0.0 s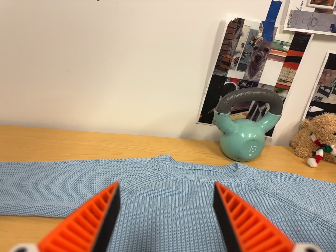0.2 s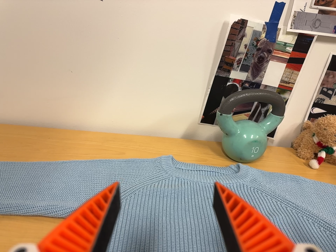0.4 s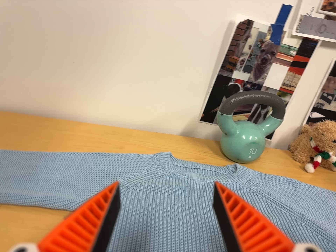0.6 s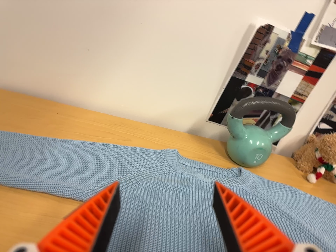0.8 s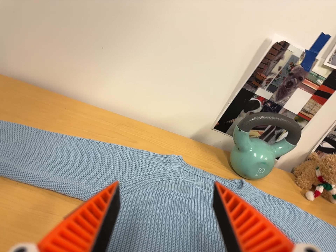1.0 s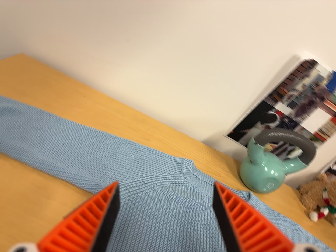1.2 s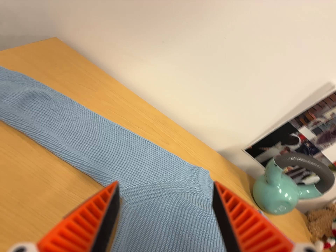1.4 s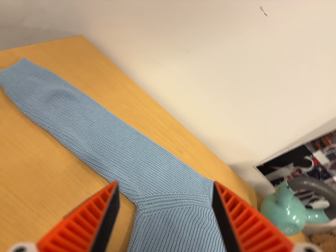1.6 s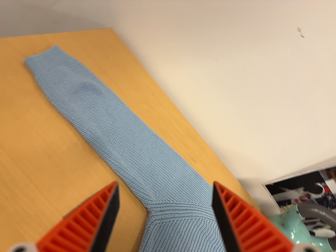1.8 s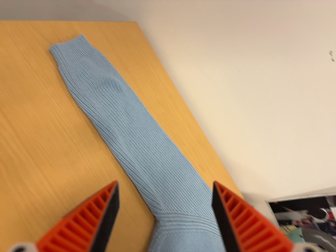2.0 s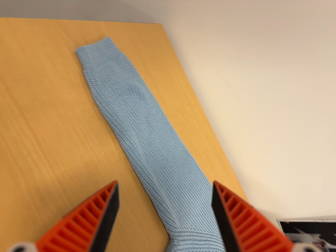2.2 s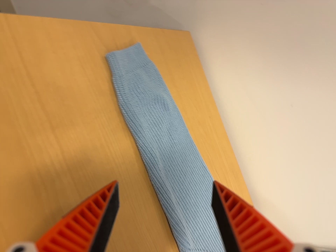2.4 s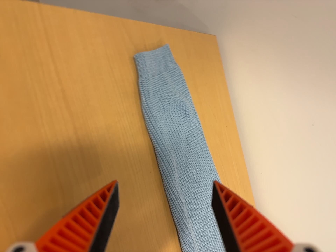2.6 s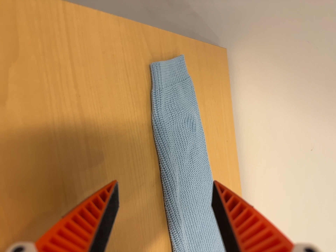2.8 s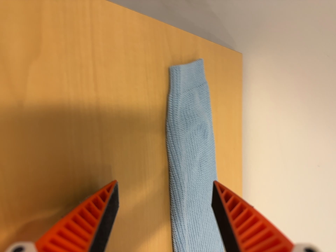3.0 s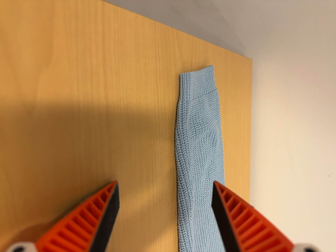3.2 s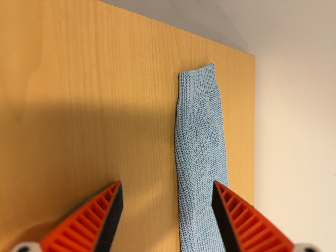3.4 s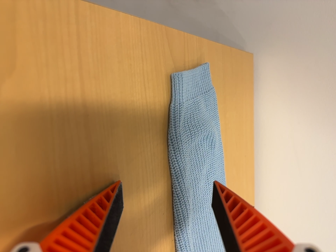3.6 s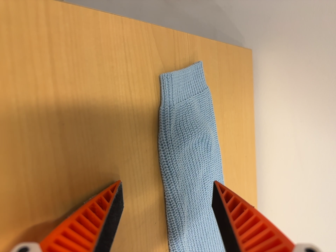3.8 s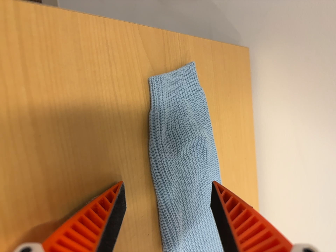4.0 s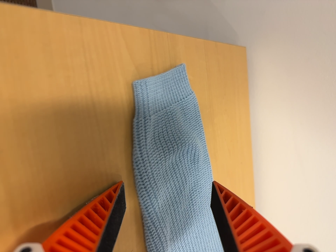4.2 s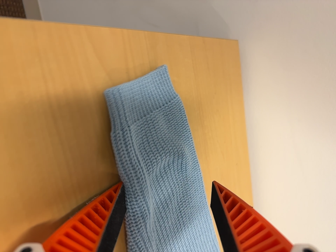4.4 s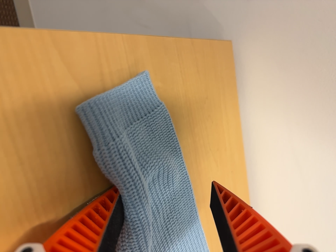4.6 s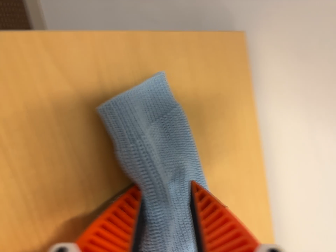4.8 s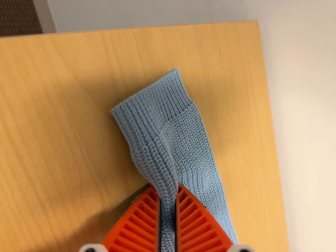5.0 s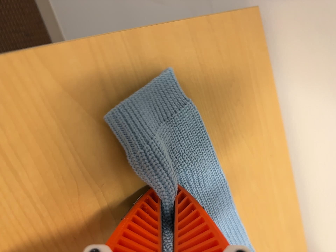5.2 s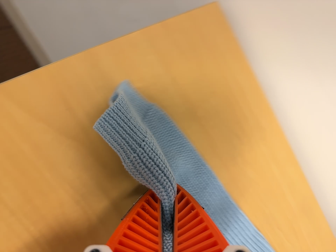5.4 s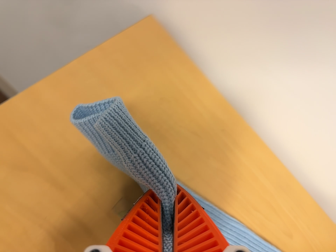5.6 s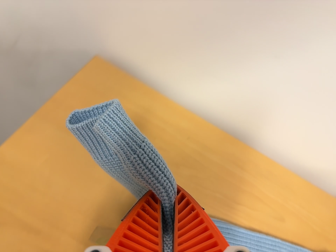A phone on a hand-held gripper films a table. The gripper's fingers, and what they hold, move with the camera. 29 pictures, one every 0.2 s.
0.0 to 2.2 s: The camera travels to its left and toward the top of its view, about 34 cm, so close, fixed things drift to the right. Its aim tips toward the bottom of its view by about 10 degrees. It rolls about its line of sight by about 65 degrees, and the scene rotates clockwise.
2.2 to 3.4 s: The camera travels toward the top of its view, to its left and forward, about 10 cm, so close, fixed things drift downward. It rolls about its line of sight by about 20 degrees, and the scene rotates clockwise.
3.4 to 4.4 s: The camera travels forward, to its right and toward the top of its view, about 14 cm, so what stands in front looms larger.
4.4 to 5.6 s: The camera pans to its left by about 15 degrees. It travels to its right, about 18 cm. It rolls about its line of sight by about 50 degrees, and the scene rotates counterclockwise.
The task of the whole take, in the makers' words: left arm across.
The film runs forward here.
